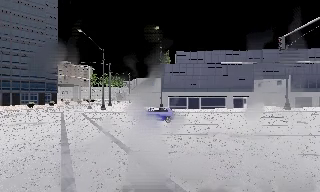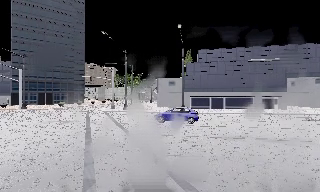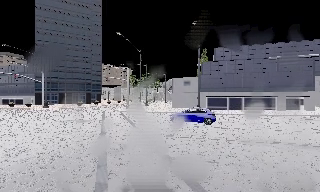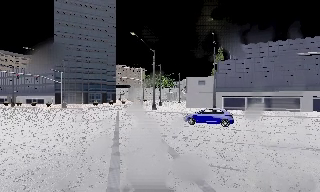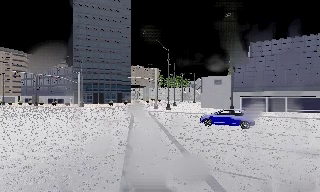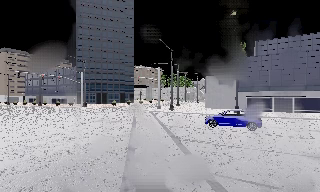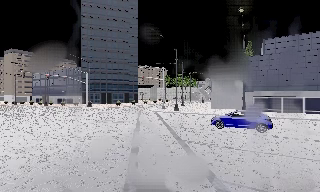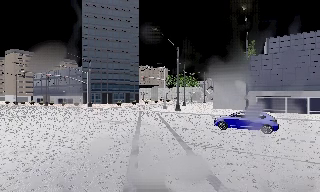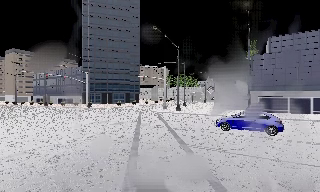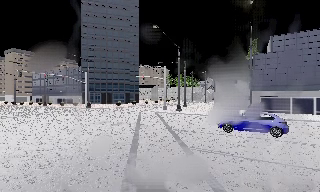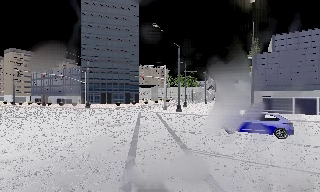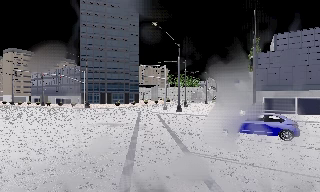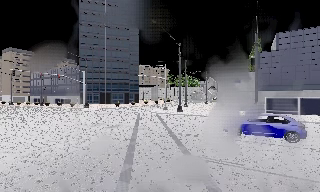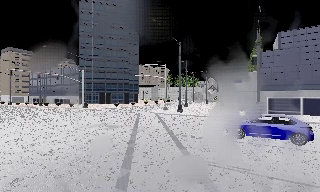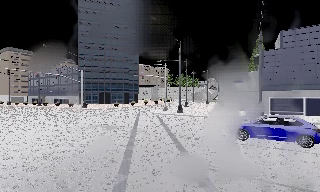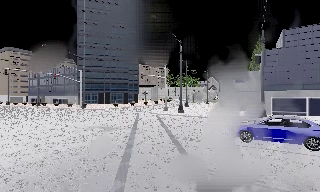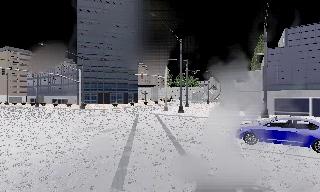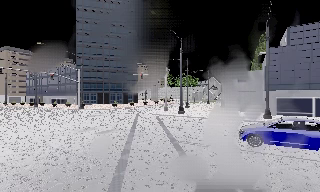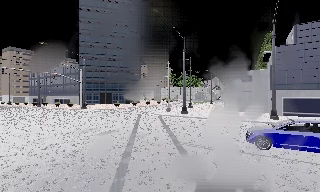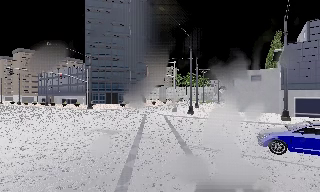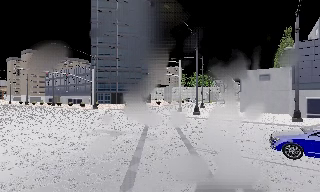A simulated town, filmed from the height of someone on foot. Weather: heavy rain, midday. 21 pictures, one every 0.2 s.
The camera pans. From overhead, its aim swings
counterclockwise.
The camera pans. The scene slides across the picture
to the right.
0.0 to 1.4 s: The scene slides to the right, as the camera pans about 25 degrees to its left. It travels forward, about 3 m, so what stands in front looms larger.
1.4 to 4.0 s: The camera travels forward, about 5 m, so what stands in front looms larger.
The film runs forward here.
